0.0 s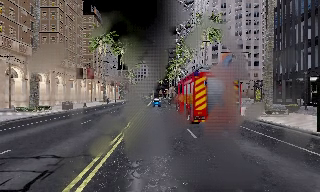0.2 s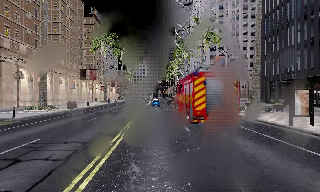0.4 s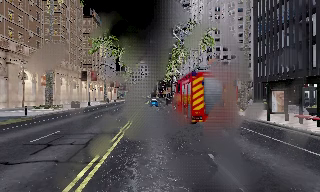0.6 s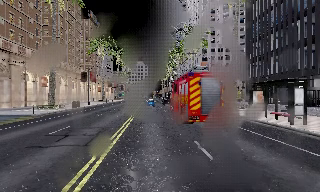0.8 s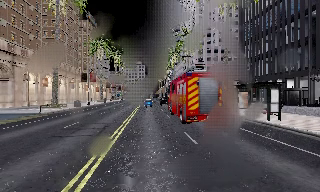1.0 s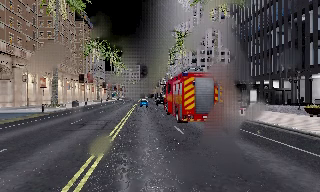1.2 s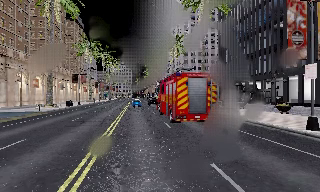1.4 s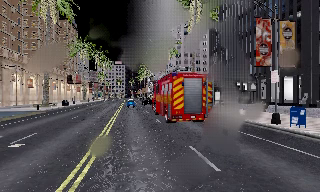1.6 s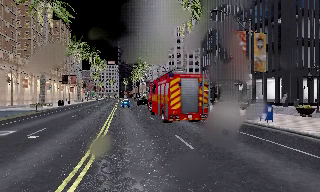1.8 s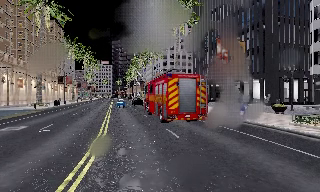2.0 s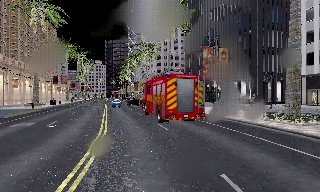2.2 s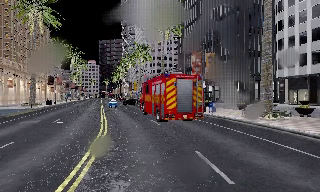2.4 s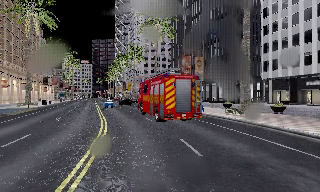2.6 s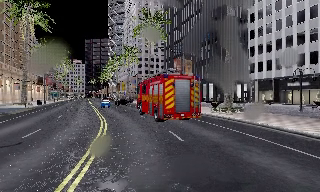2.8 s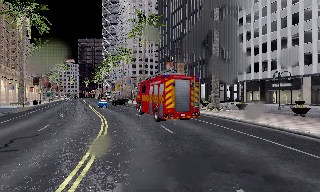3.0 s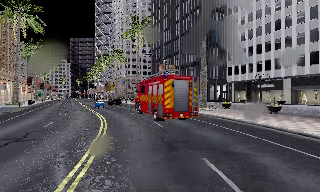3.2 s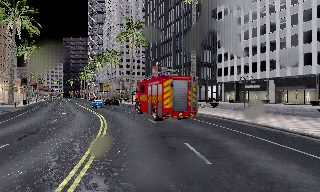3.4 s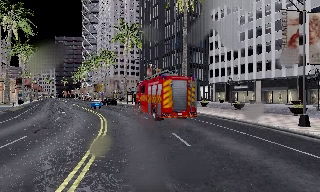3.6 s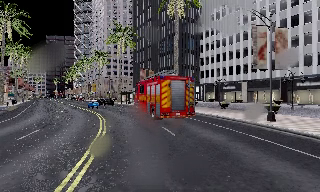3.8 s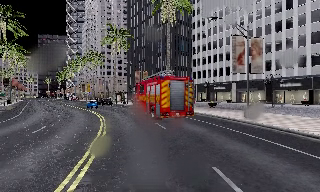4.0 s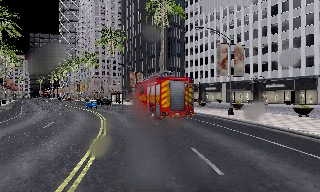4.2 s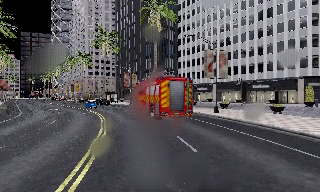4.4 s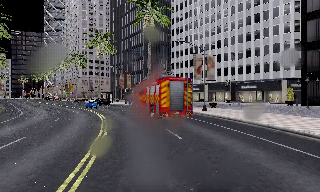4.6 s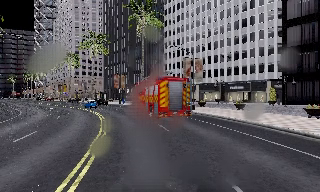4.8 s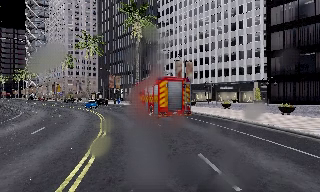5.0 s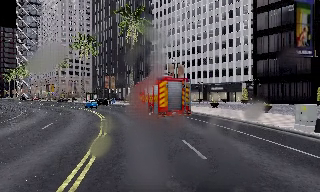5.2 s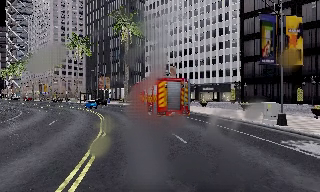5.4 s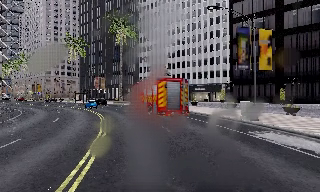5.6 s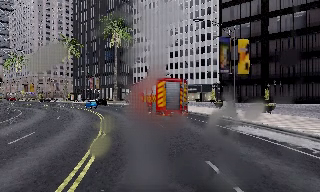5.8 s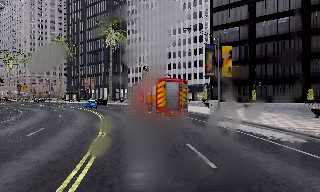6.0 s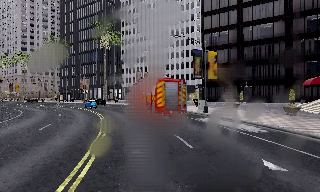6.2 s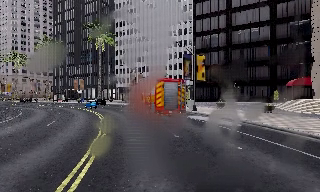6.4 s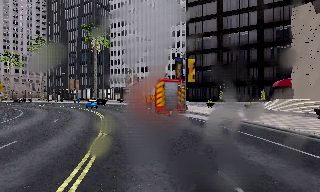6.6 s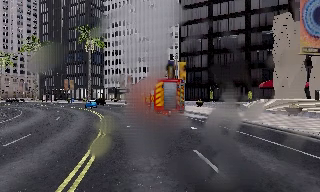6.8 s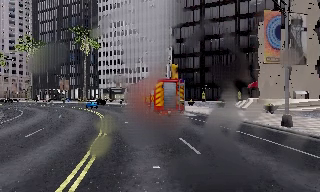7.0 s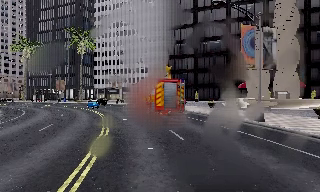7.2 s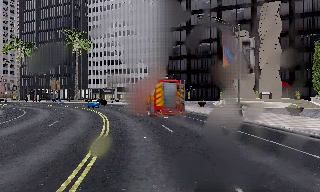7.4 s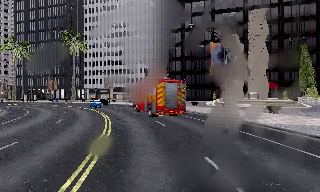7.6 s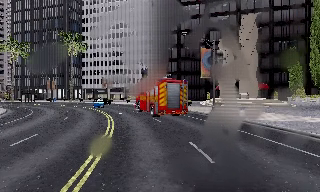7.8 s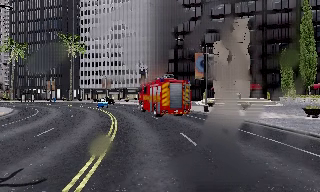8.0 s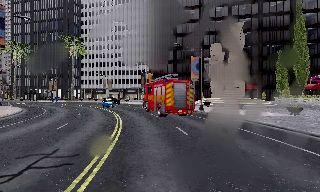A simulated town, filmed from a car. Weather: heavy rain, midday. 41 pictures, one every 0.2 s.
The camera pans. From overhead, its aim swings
clockwise.
The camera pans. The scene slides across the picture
to the left.
0.0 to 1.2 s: The camera travels backward, about 10 m, so what stands in front gets smaller.
1.2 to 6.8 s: The camera swings to its right by about 60 degrees, and the scene slides to the left. It travels backward, about 45 m.
6.8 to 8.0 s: The camera travels backward, about 10 m, so what stands in front gets smaller.
The film runs backward here.
